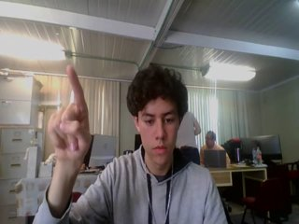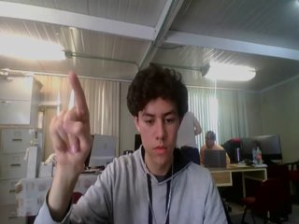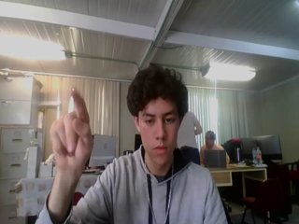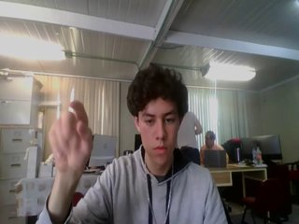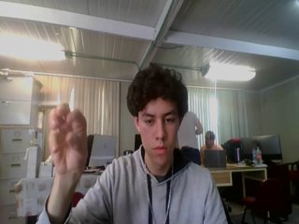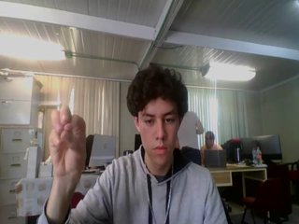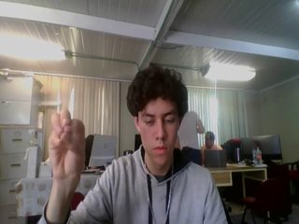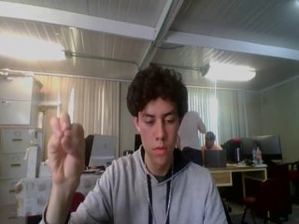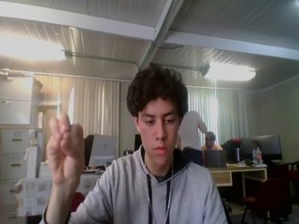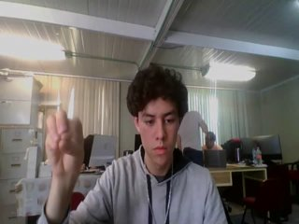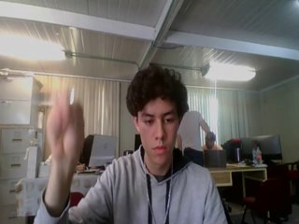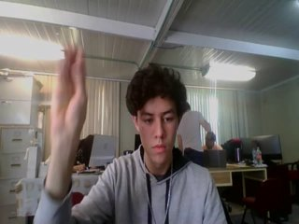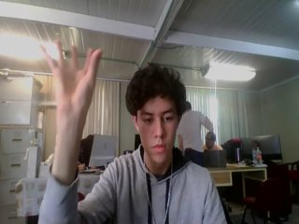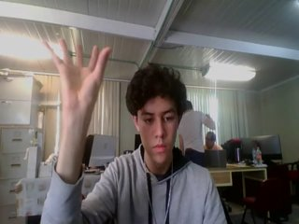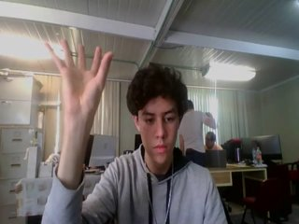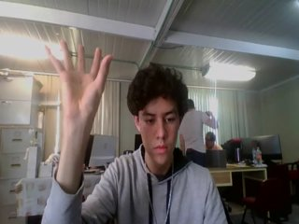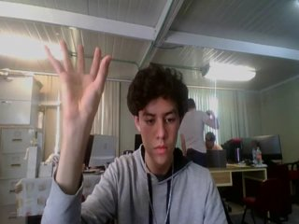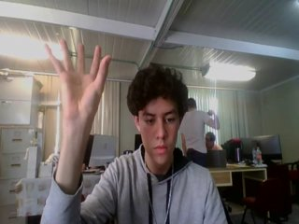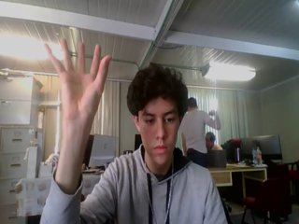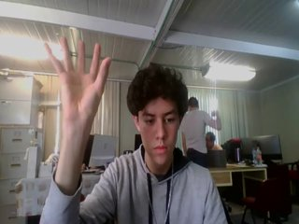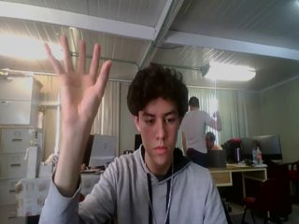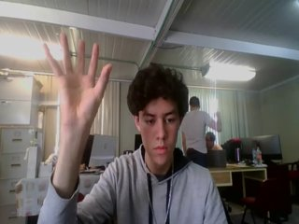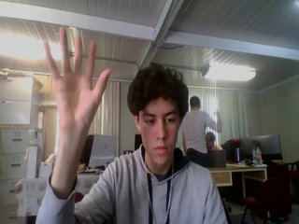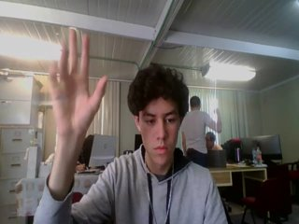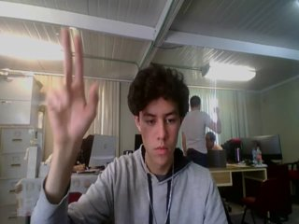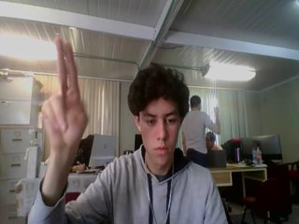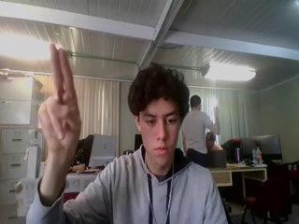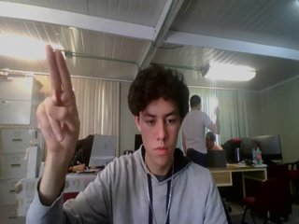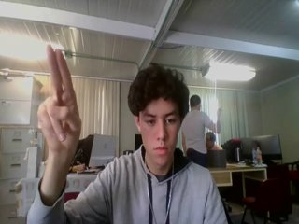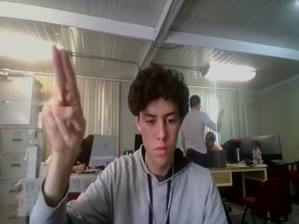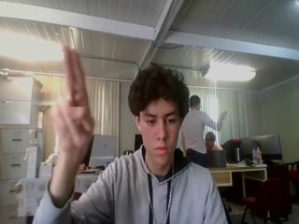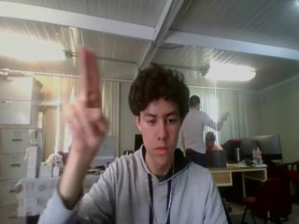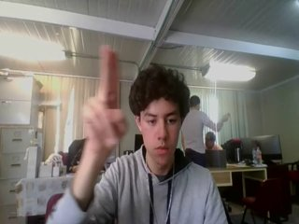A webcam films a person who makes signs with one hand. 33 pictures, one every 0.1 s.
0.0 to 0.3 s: Pointing with one finger.
0.4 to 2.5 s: On the screen the hand sweeps upward. The name of the sign: Throw up.
2.6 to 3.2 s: Pointing with two fingers.
